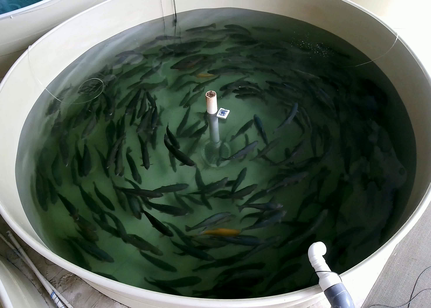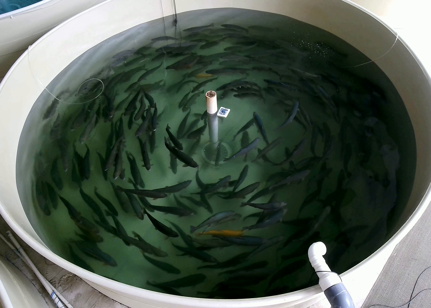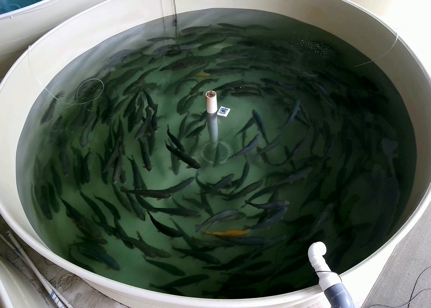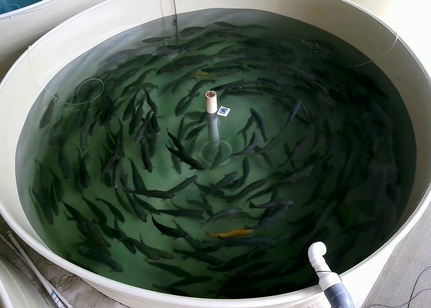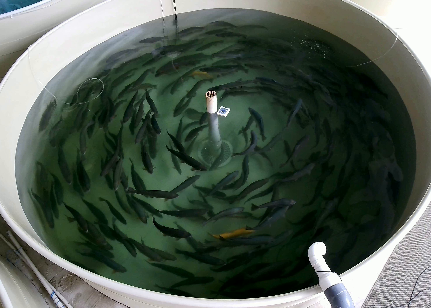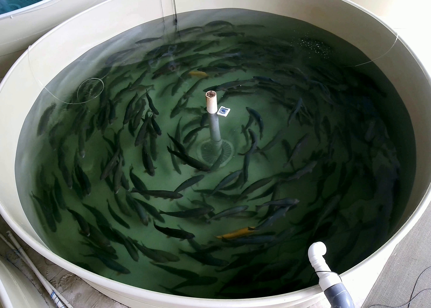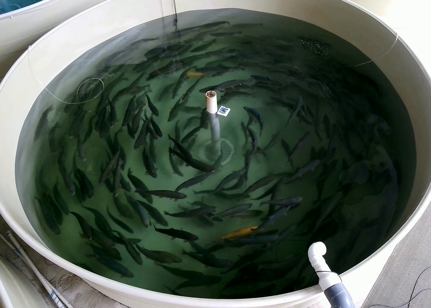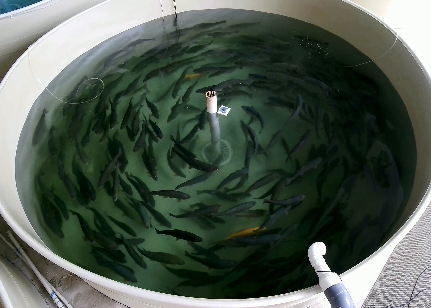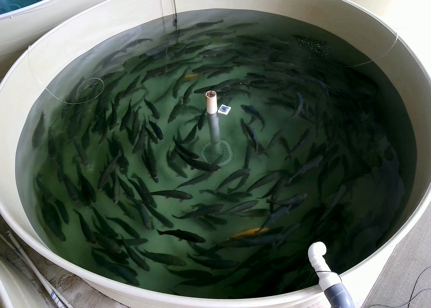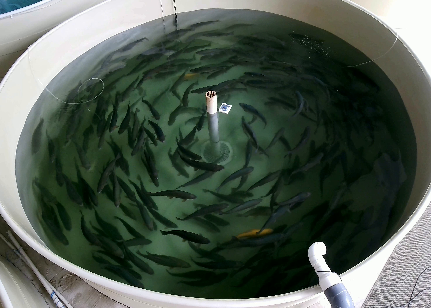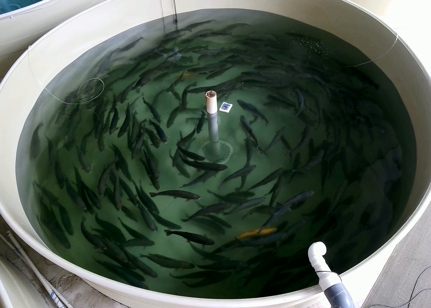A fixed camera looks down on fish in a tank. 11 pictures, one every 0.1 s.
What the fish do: Normal cruising.
